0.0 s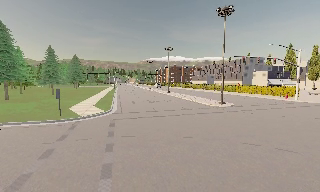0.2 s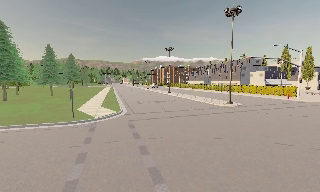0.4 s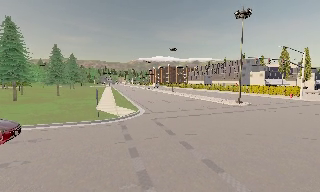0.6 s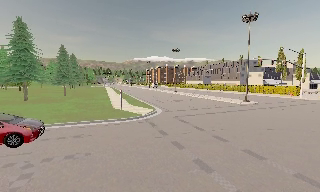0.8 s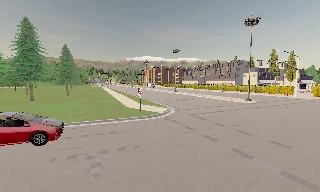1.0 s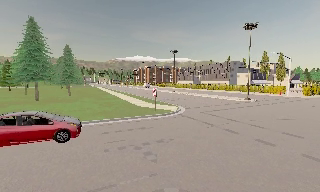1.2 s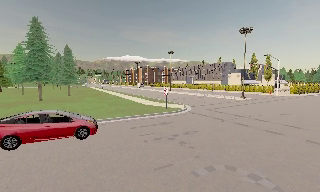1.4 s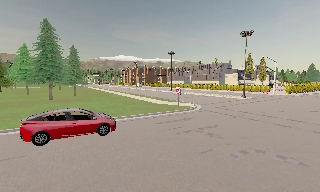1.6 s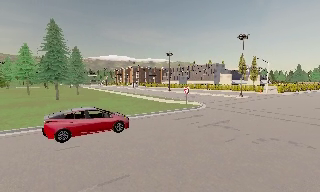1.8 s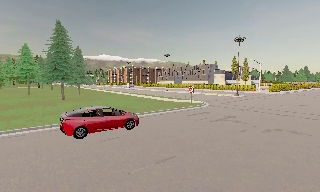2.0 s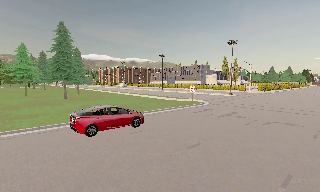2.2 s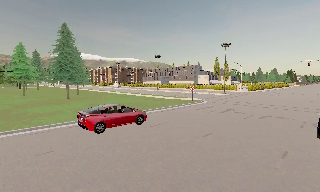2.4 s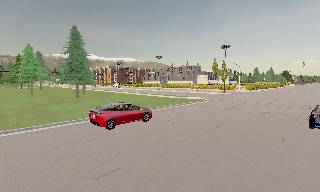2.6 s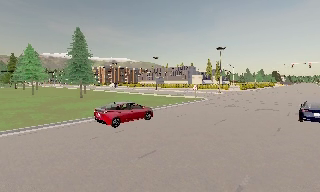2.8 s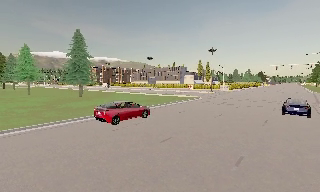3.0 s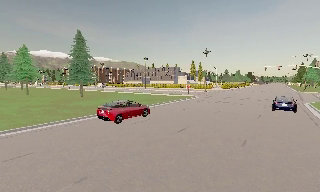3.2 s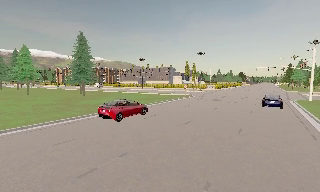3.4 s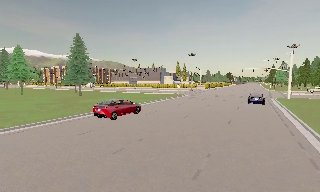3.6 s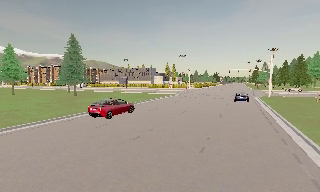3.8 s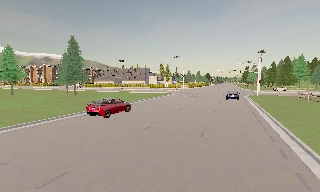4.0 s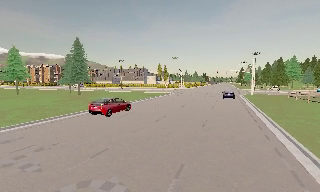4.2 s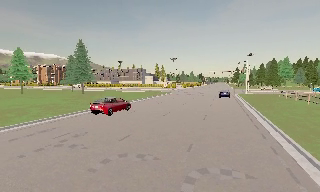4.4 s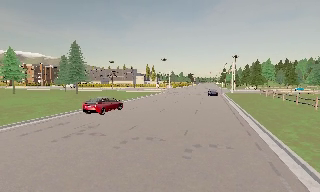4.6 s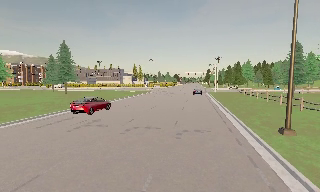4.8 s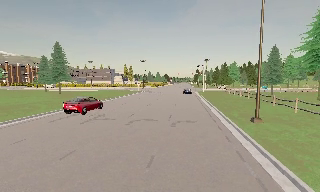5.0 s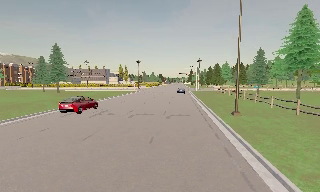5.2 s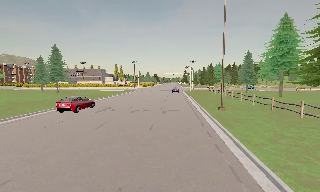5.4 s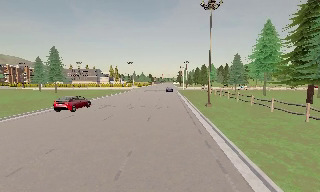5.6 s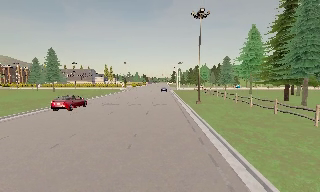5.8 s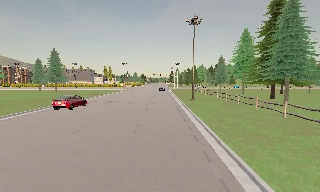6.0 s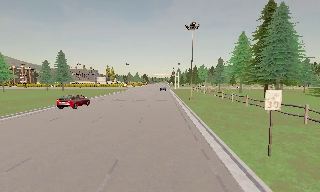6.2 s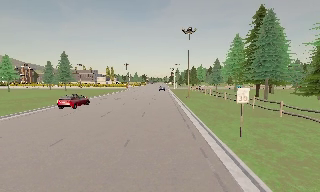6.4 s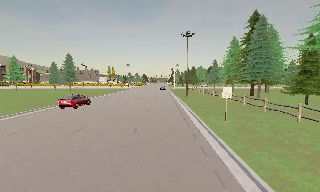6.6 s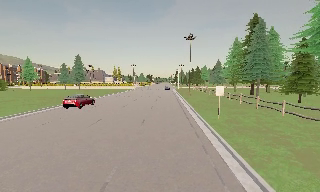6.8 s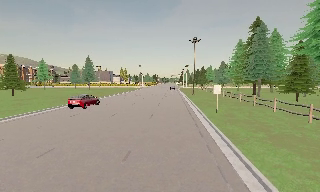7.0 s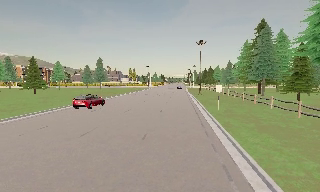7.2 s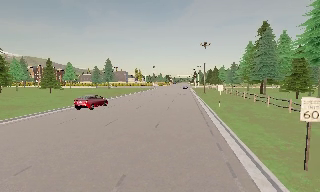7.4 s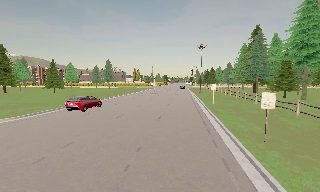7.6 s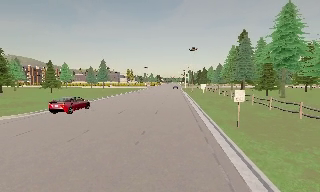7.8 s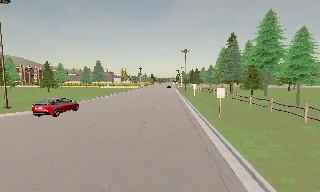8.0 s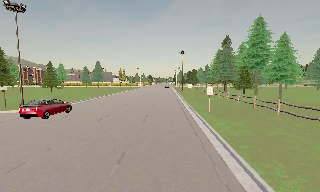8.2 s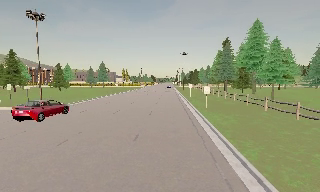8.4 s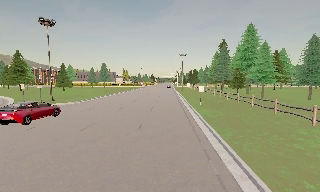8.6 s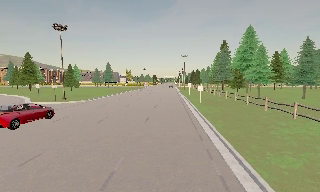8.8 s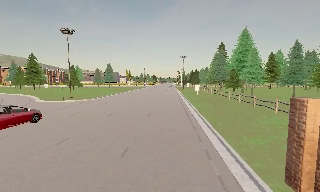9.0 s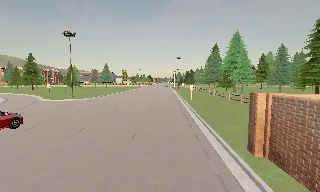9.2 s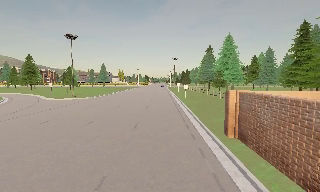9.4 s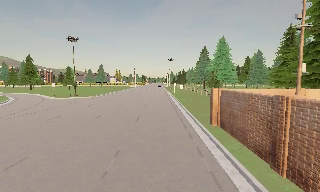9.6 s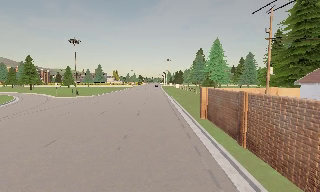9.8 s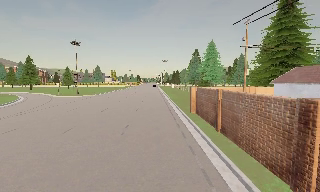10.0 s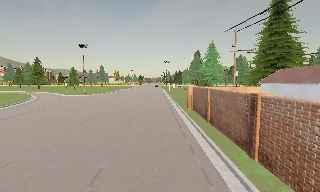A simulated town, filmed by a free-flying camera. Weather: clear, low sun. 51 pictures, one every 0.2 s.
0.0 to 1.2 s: The camera pans to its right, which is clockwise from overhead, by about 15 degrees. It travels to its left, about 13 m, so close, fixed things drift to the right.
1.2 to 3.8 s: The camera pans to its right, which is clockwise from overhead, by about 35 degrees. It travels backward and to its left, about 30 m.
3.8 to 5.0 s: The camera pans to its right, which is clockwise from overhead, by about 15 degrees. It travels backward, about 13 m, so what stands in front gets smaller.
5.0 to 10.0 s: The camera travels backward, about 55 m, so what stands in front gets smaller.
The film runs backward here.
